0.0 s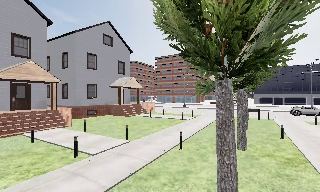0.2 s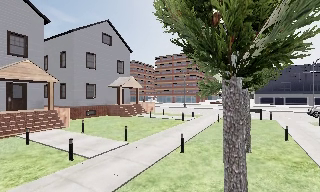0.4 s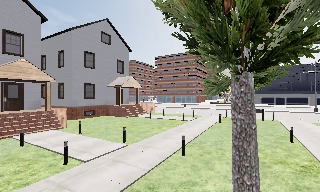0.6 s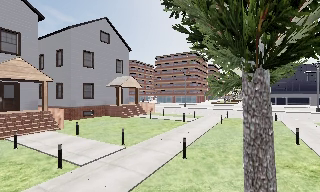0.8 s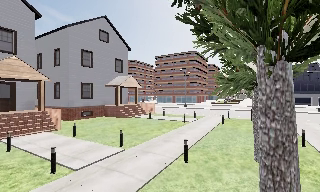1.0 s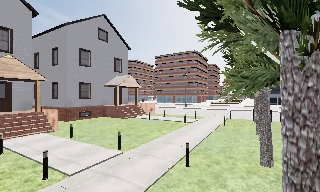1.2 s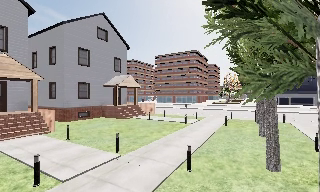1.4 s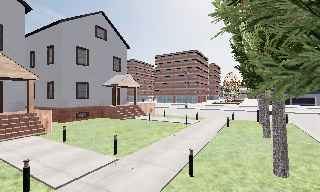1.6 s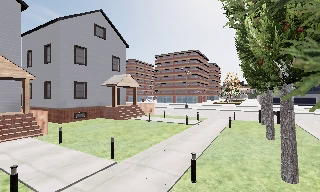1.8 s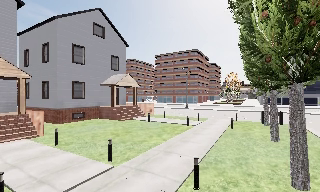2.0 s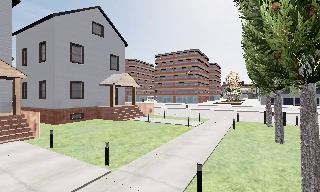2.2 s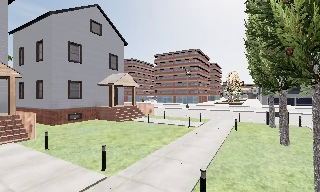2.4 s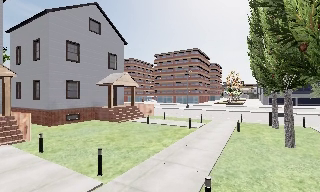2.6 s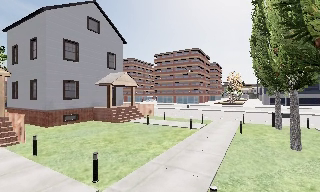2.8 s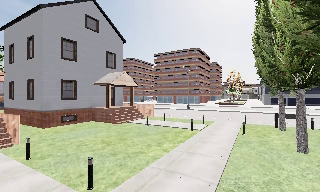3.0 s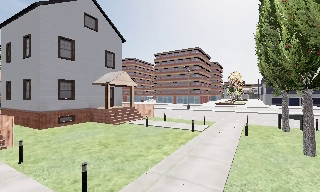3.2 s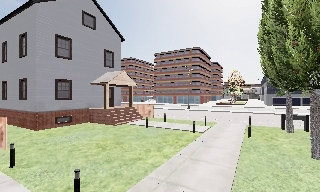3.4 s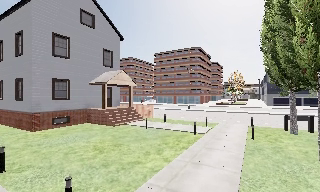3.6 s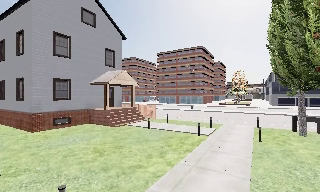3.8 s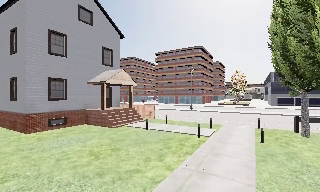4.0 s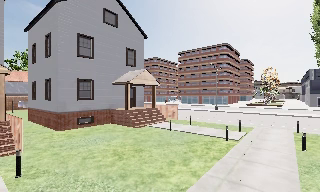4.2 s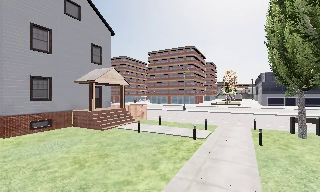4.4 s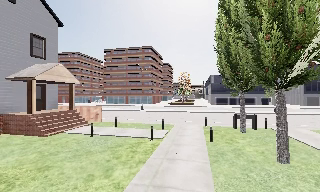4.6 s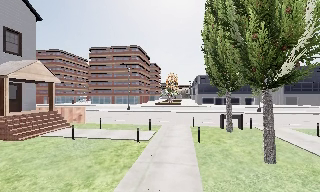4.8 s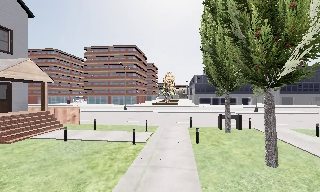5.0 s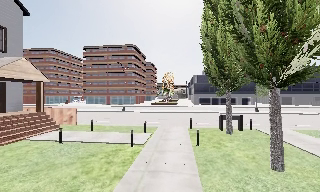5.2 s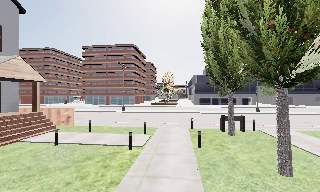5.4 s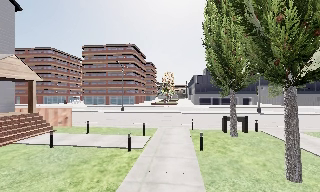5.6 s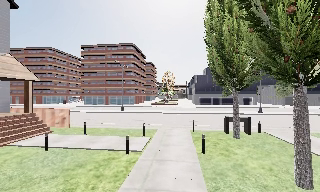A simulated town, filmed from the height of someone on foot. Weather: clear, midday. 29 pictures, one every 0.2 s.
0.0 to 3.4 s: The camera travels forward, about 6 m, so what stands in front looms larger.
3.4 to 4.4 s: The camera pans to its right, which is clockwise from overhead, by about 15 degrees. It travels forward, about 1.5 m, so what stands in front looms larger.
4.4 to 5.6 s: The camera travels forward, about 2 m, so what stands in front looms larger.
The film runs forward here.
